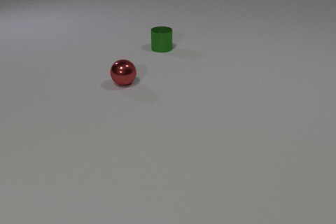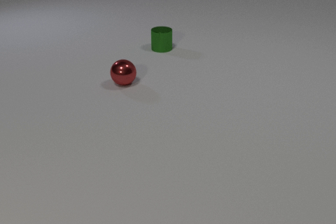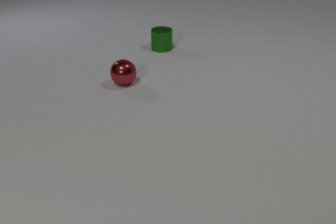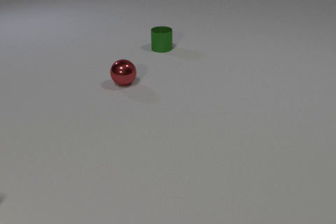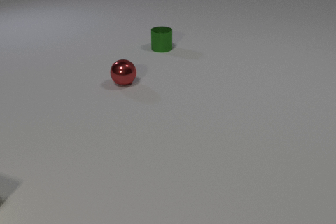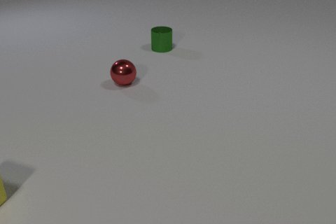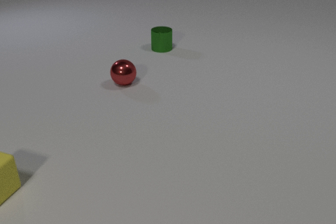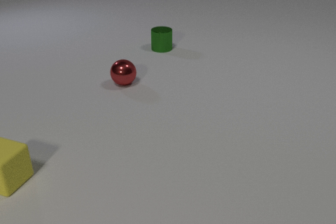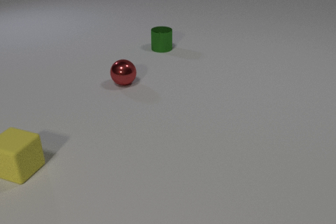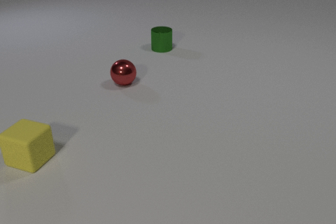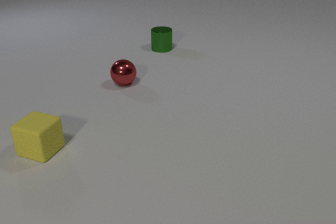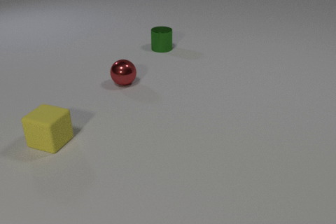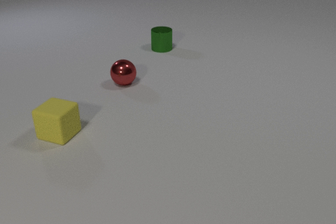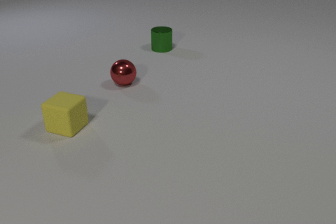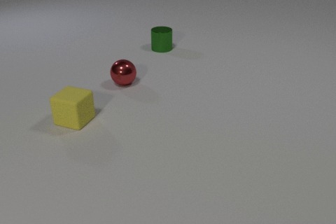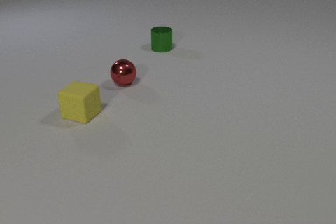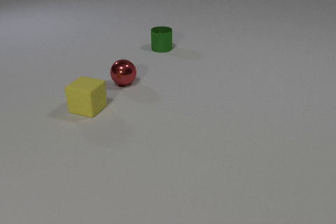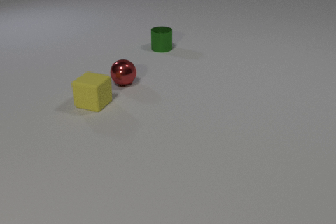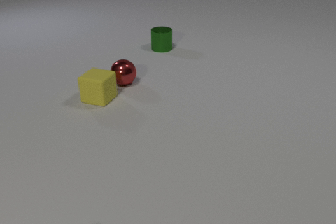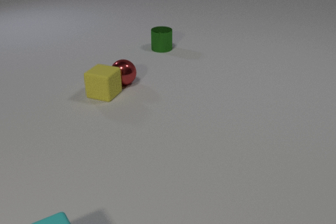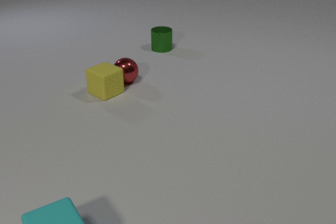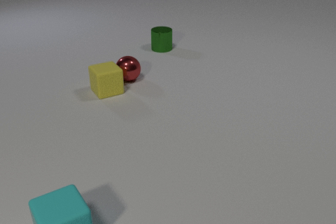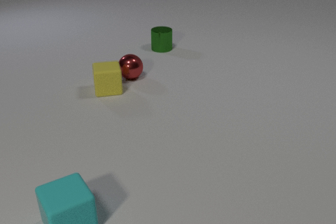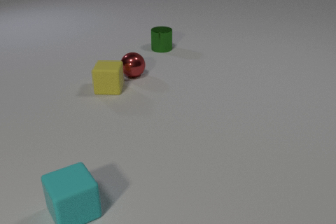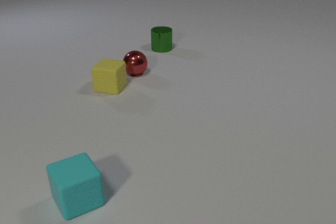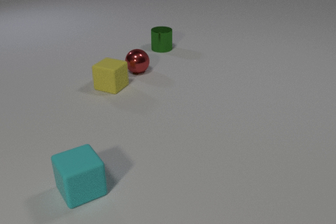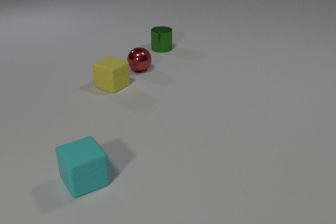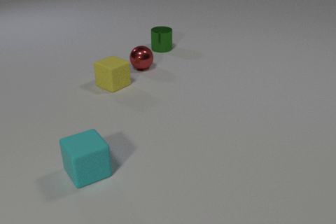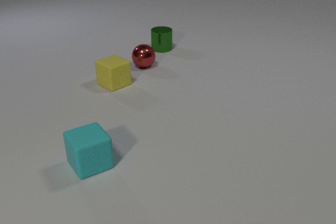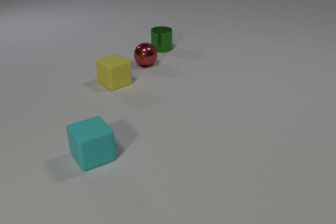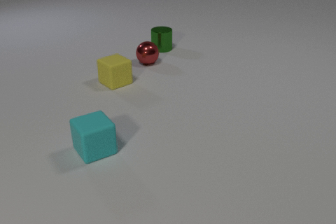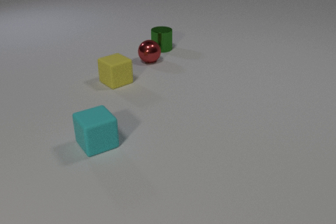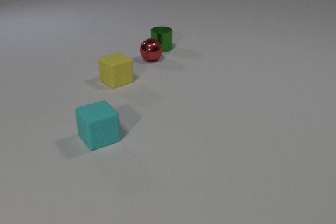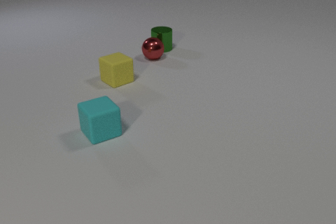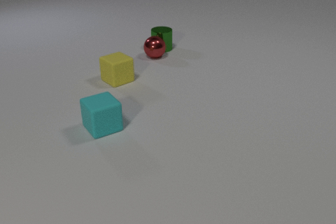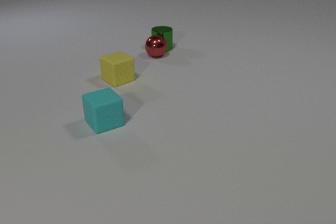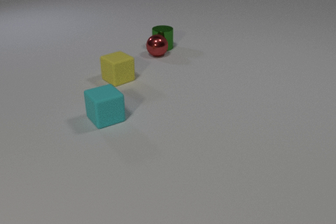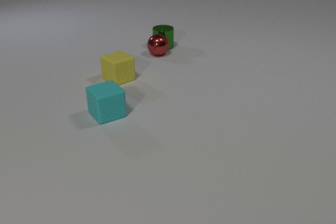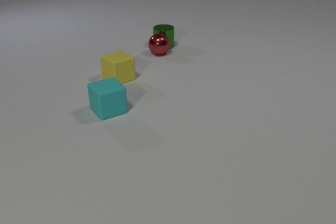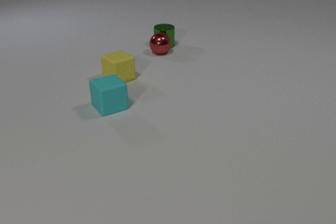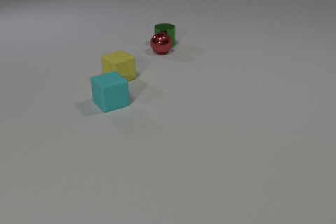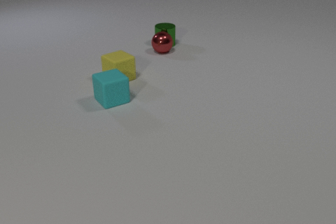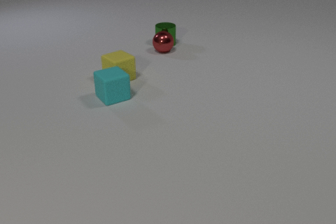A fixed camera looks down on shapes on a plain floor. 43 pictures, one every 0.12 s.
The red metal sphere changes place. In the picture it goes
away from the camera.
The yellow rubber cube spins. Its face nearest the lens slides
to the left.
0.00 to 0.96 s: The yellow rubber cube comes in at the left edge, slides to the right and away from the camera.
0.96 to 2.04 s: The yellow rubber cube slides away from the camera and to the right.
2.04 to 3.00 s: The yellow rubber cube slides away from the camera and to the right, spins so that its near face slides to the left, clockwise seen from above. The red metal sphere rolls away from the camera and to the right. The cyan rubber cube comes in at the bottom edge, slides away from the camera. The yellow rubber cube and the red metal sphere collide.
3.00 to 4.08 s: The yellow rubber cube slides away from the camera and to the right, spins clockwise seen from above by about 30 degrees, its near face sliding to the left. The red metal sphere rolls away from the camera and to the right. The cyan rubber cube slides away from the camera.
4.08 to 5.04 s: The red metal sphere rolls away from the camera and to the right. The green metal cylinder slides away from the camera. The cyan rubber cube slides away from the camera. The red metal sphere and the green metal cylinder collide.
Are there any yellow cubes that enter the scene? yes.
How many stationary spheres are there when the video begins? 1.
What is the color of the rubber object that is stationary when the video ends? yellow.
